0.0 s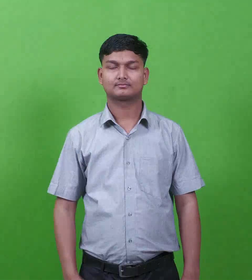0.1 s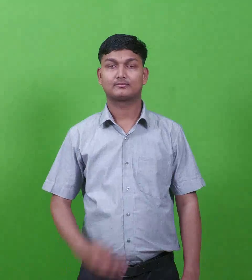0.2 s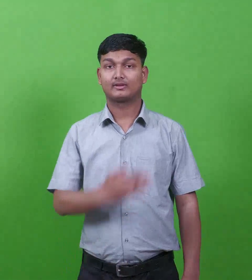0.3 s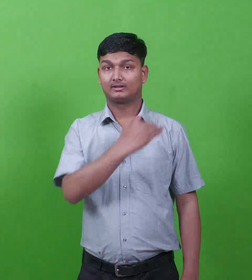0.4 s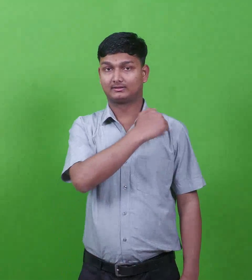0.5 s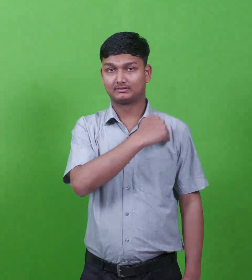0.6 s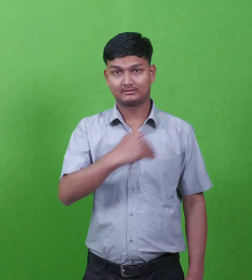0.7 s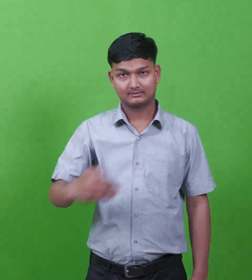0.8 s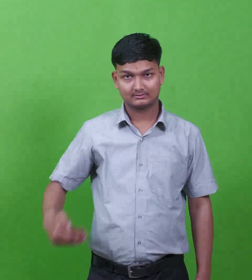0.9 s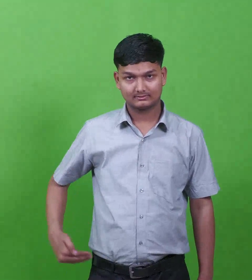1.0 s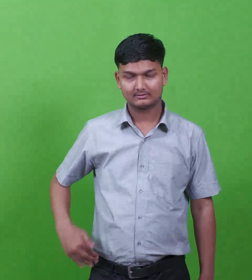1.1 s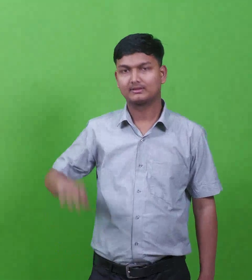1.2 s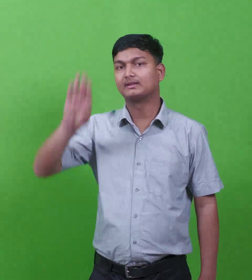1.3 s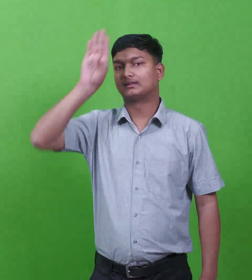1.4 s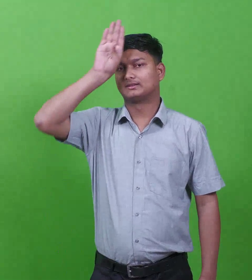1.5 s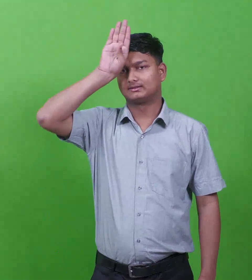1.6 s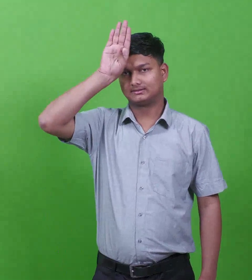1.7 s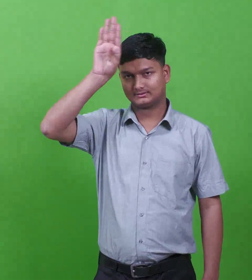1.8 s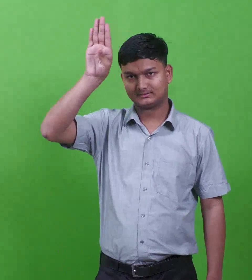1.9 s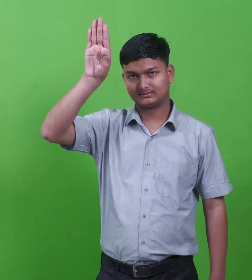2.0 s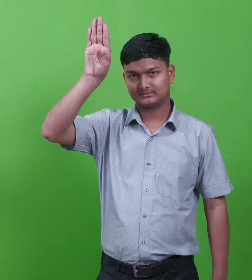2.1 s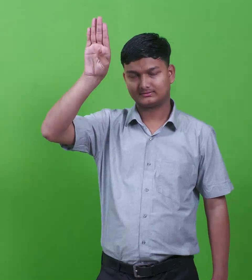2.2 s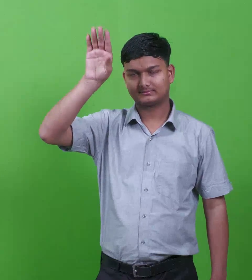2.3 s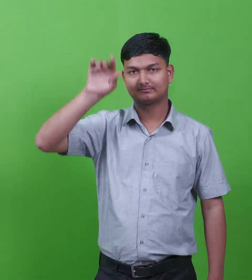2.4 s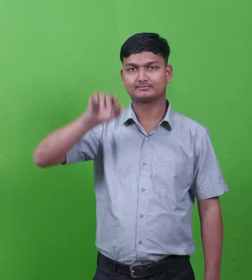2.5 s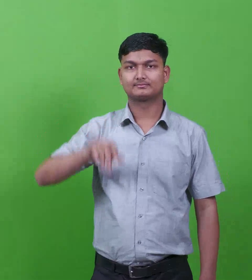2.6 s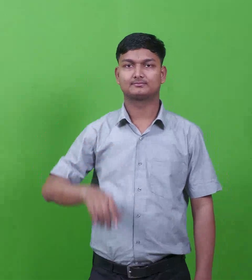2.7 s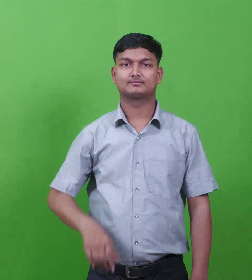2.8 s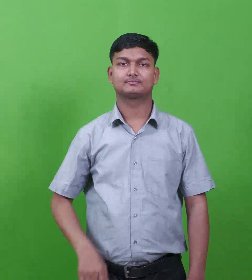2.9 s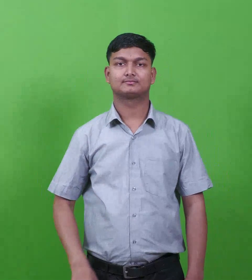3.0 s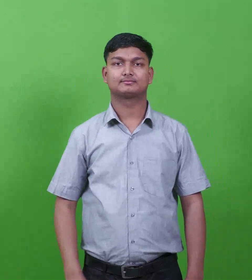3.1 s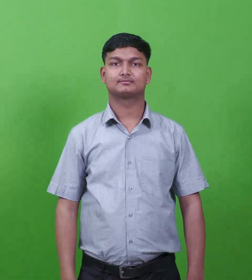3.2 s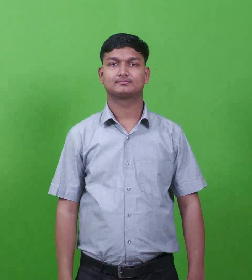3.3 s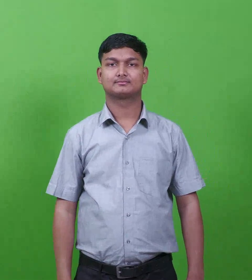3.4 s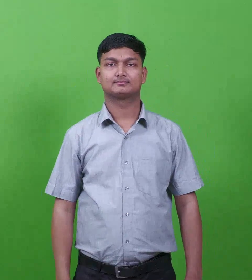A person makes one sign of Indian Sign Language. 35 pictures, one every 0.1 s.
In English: king bekhazzar
